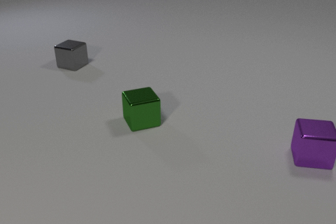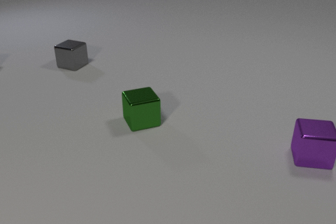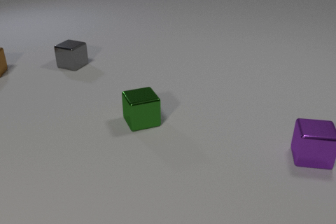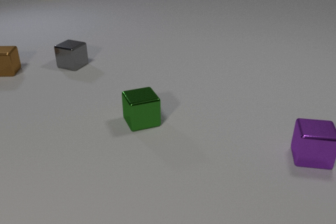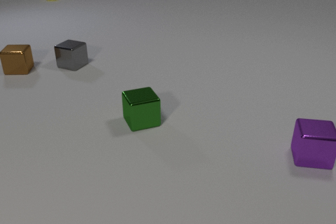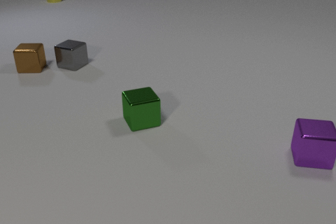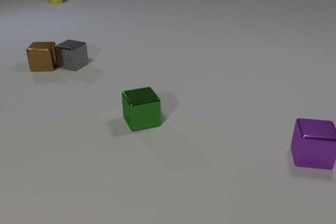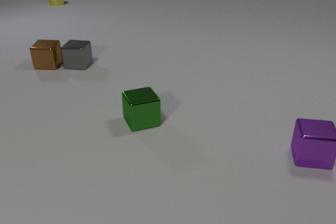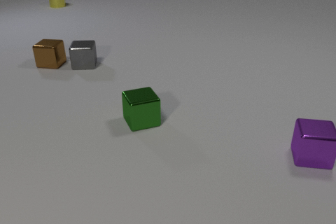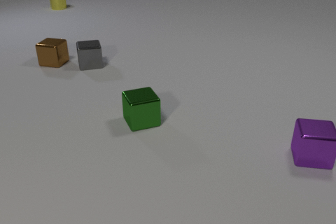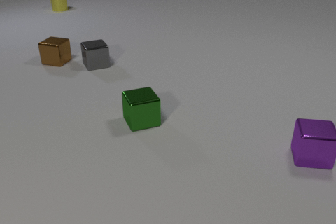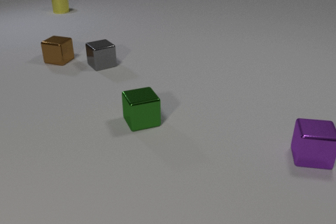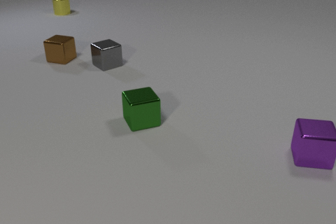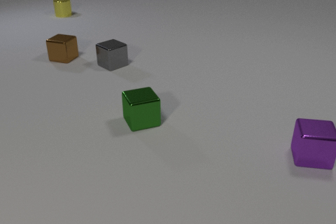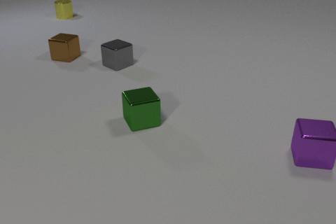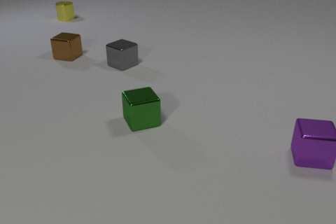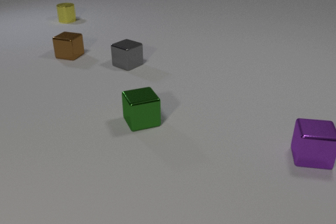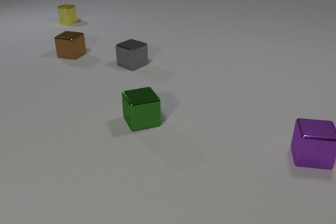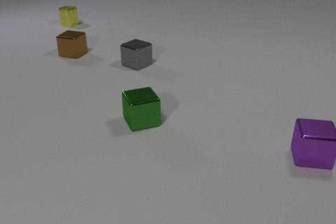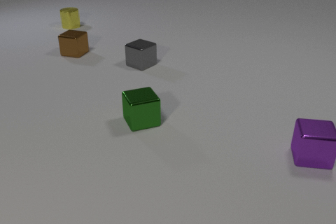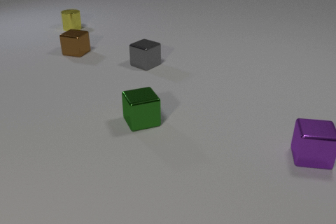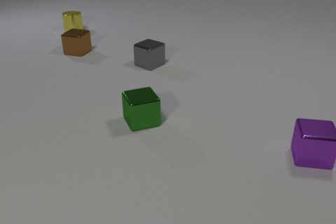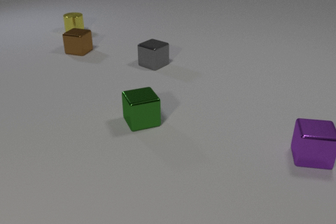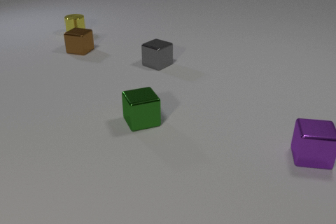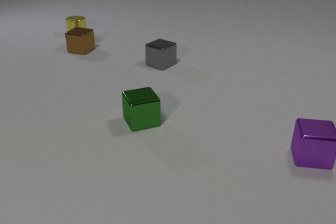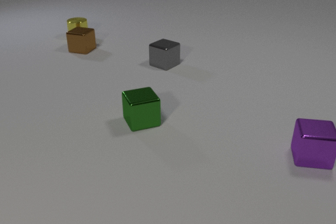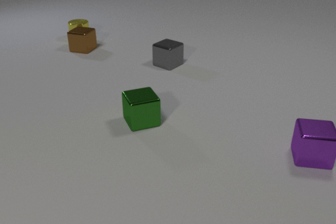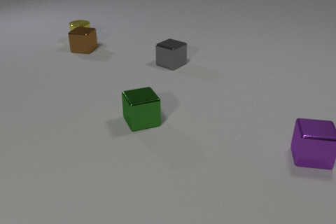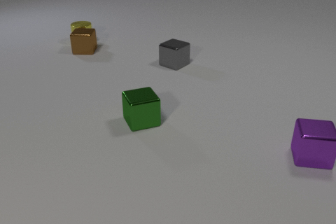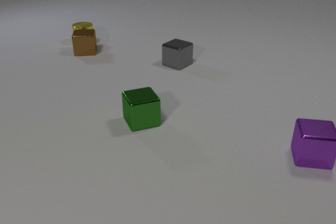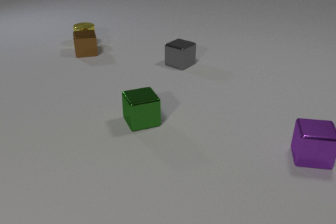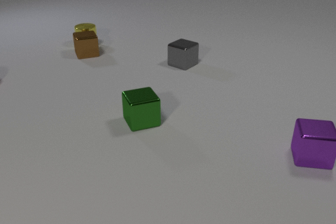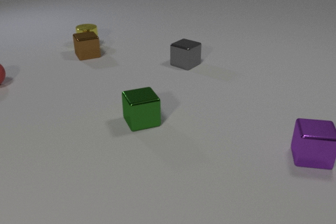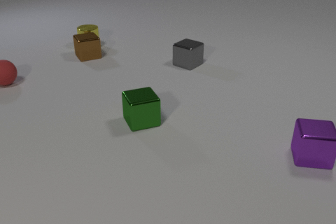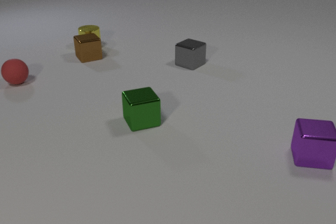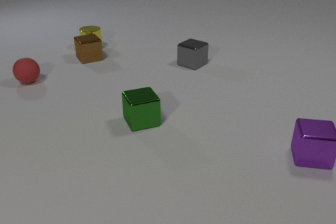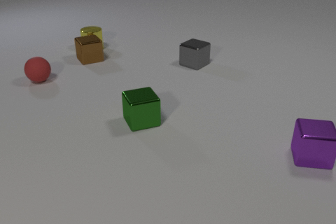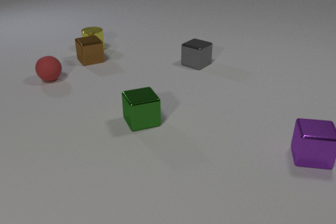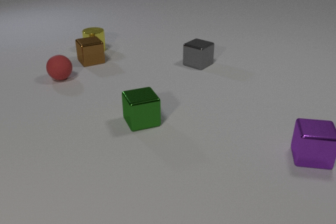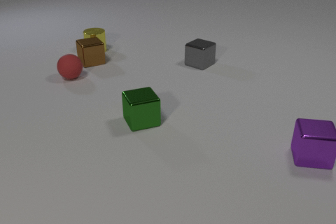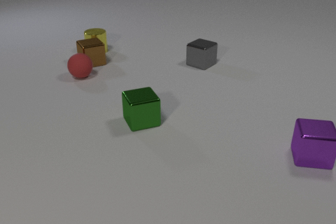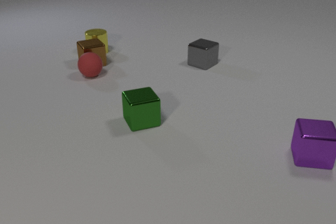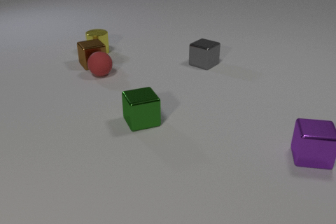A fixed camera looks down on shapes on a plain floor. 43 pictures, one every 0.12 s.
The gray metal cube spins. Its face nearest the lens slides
to the right.
The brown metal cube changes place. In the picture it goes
to the right.
0.00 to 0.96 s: The brown metal cube comes in at the left edge, slides to the right. The gray metal cube slides to the right, spins counterclockwise seen from above by about 30 degrees, its near face sliding to the right. The yellow metal cylinder comes in at the top edge, slides toward the camera. The brown metal cube and the gray metal cube collide.
0.96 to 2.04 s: The brown metal cube slides away from the camera and to the right. The gray metal cube slides to the right, spins counterclockwise seen from above by about 45 degrees, its near face sliding to the right. The yellow metal cylinder slides toward the camera.
2.04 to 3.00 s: The brown metal cube slides away from the camera and to the right. The gray metal cube slides to the right. The yellow metal cylinder slides toward the camera.
3.00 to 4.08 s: The brown metal cube slides toward the camera, spins counterclockwise seen from above by about 45 degrees, its near face sliding to the right. The gray metal cube slides to the right. The red rubber sphere comes in at the left edge, rolls to the right. The yellow metal cylinder slides toward the camera. The brown metal cube and the yellow metal cylinder collide.
4.08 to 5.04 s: The brown metal cube slides toward the camera. The gray metal cube slides to the right. The red rubber sphere rolls to the right. The yellow metal cylinder slides toward the camera and to the right.
What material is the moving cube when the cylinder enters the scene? metal.
How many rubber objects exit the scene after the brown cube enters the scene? 0.
What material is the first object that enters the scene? metal.
